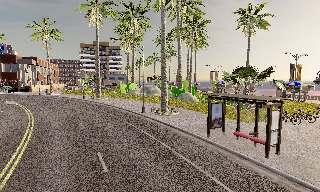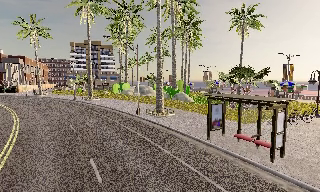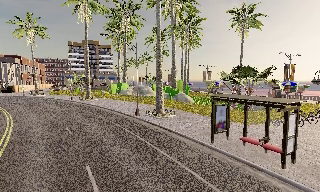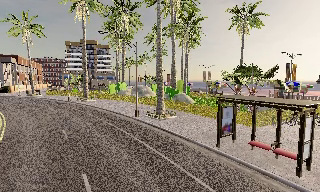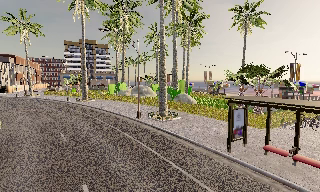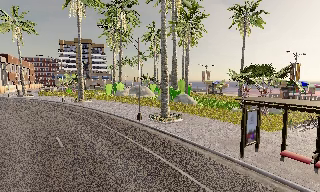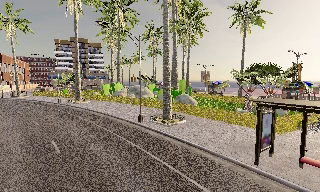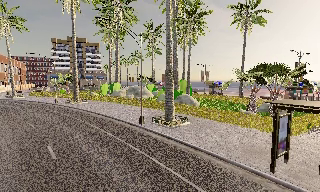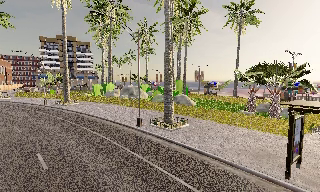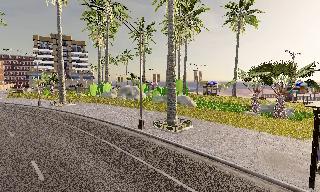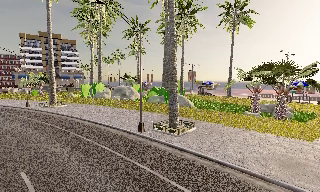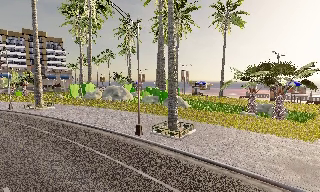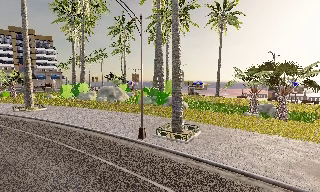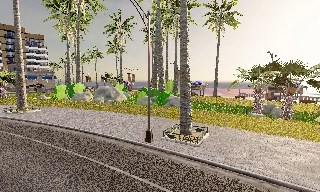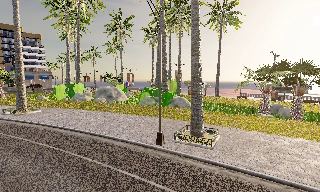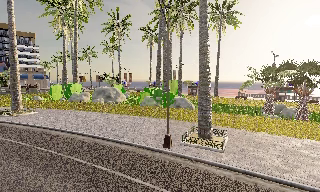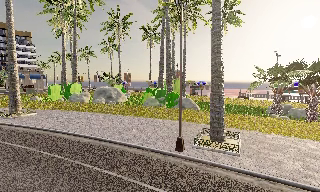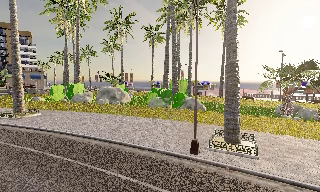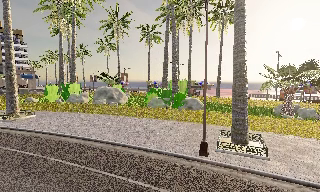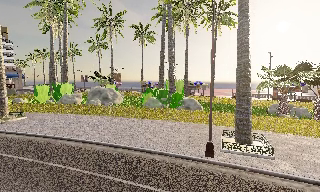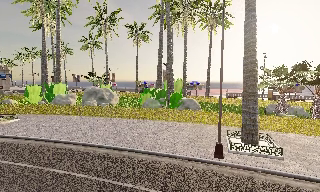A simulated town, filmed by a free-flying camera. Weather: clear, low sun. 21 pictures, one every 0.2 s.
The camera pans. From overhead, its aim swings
clockwise.
0.0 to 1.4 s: The camera travels forward and to its left, about 5 m, so what stands in front looms larger.
1.4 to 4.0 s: The camera pans to its right, which is clockwise from overhead, by about 25 degrees. It travels to its left and forward, about 11 m.
The film runs forward here.
